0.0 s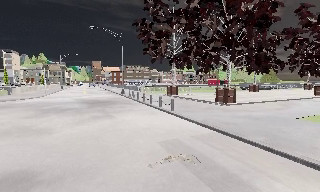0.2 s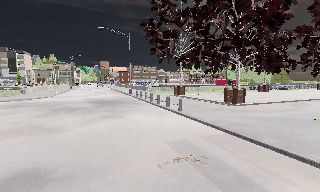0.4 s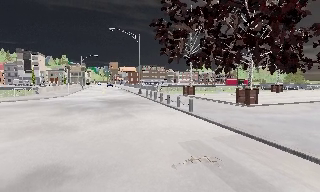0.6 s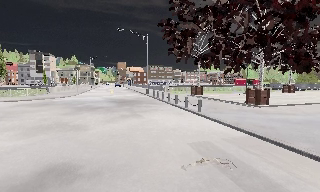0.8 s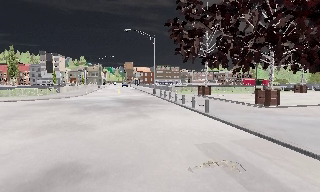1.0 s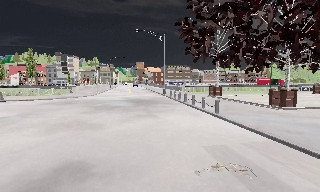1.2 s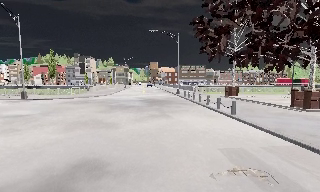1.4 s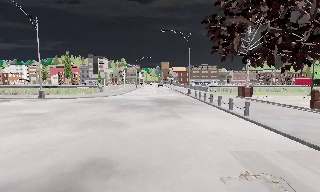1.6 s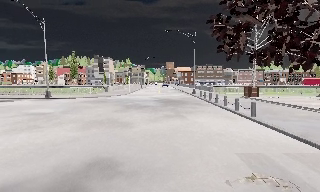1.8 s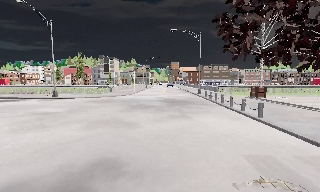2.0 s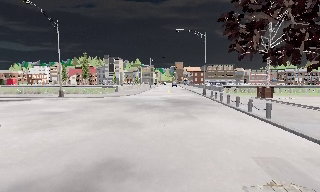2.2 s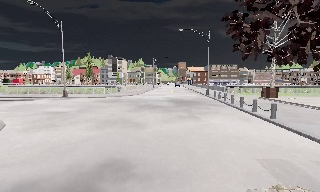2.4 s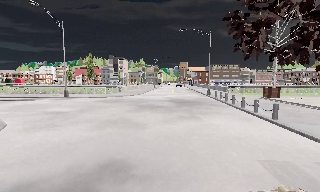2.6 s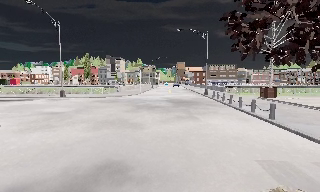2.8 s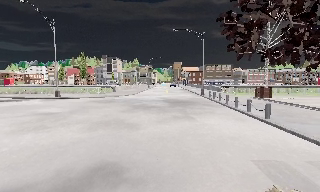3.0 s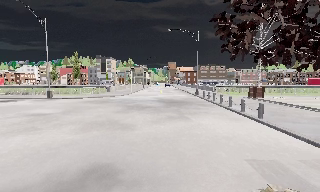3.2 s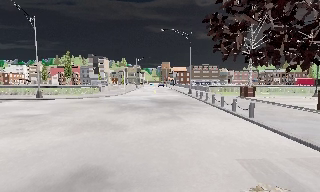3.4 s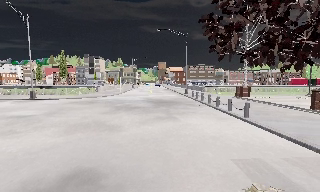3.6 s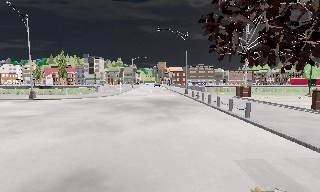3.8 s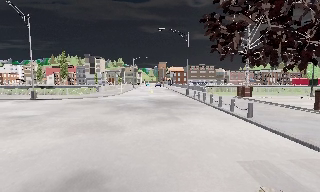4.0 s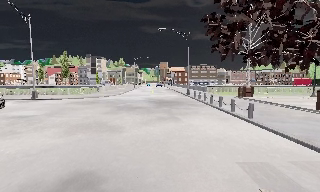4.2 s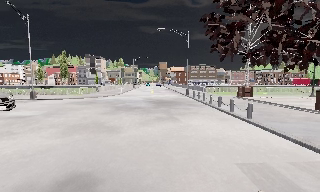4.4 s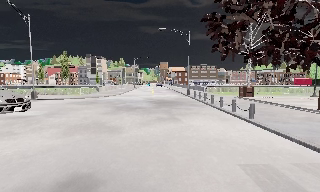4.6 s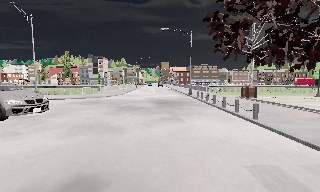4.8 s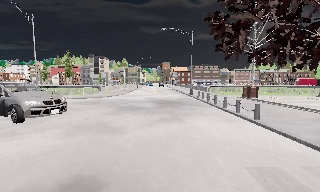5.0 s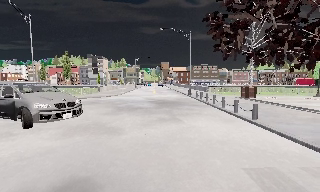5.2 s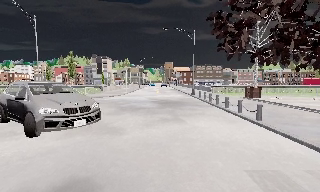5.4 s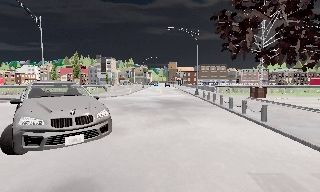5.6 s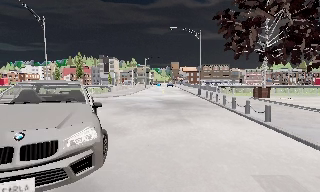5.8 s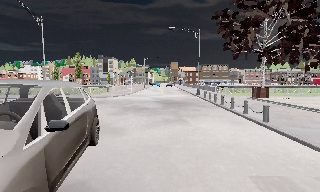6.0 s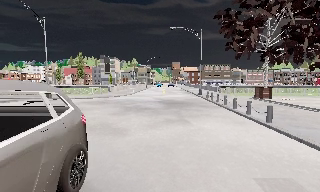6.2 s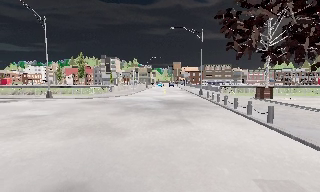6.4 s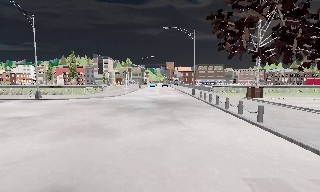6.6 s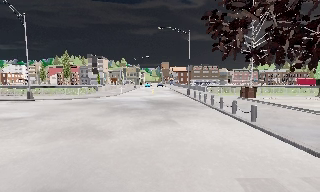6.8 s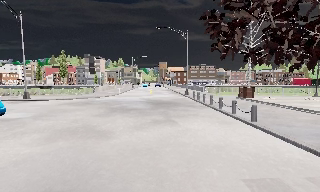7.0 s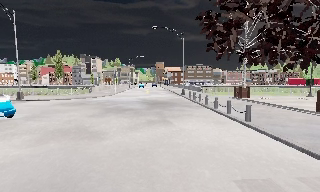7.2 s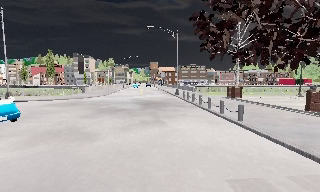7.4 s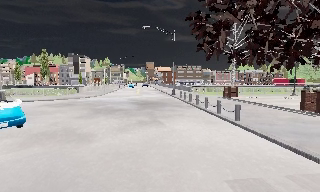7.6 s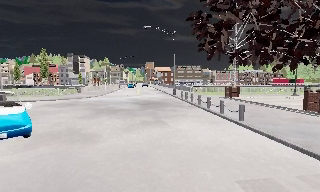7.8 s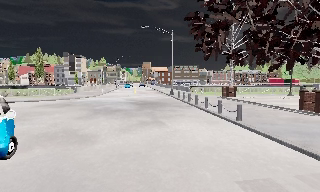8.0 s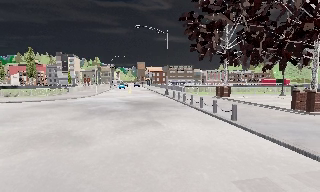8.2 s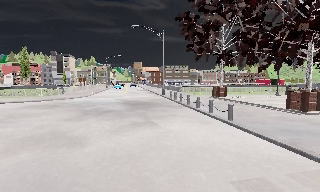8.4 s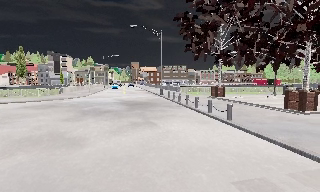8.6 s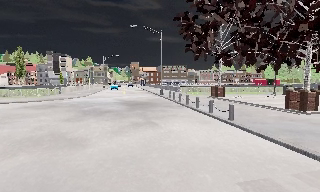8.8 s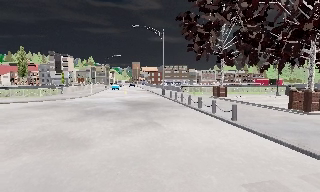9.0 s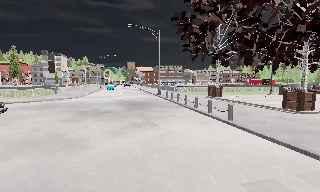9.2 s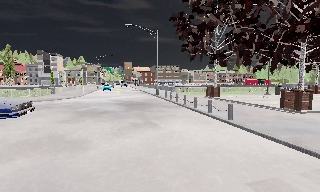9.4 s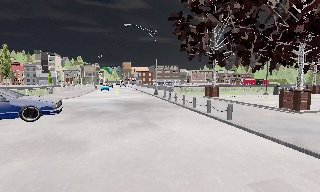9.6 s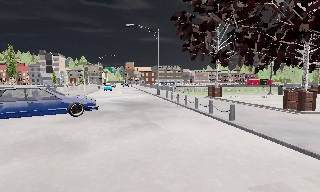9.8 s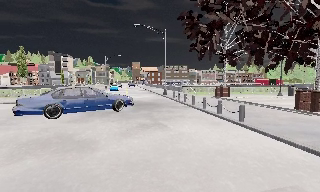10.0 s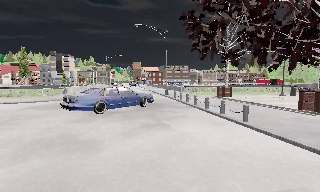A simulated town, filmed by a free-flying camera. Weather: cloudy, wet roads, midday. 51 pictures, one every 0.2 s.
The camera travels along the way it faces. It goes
forward.
0.0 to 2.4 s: The camera swings to its left by about 30 degrees, and the scene slides to the right.
2.4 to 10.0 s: The camera swings to its right by about 15 degrees, and the scene slides to the left. It travels forward, about 1.5 m, so what stands in front looms larger.
The film runs forward here.
